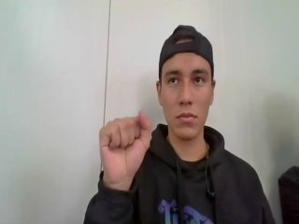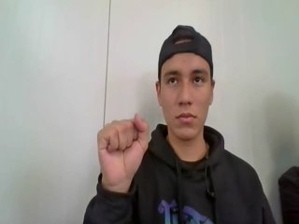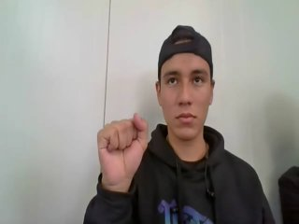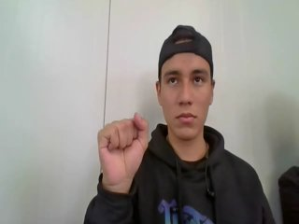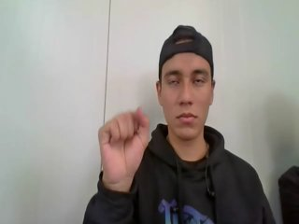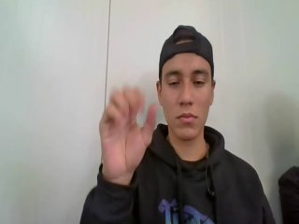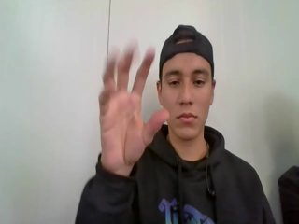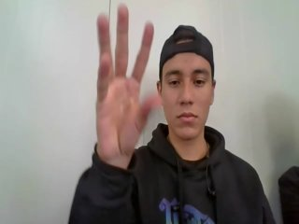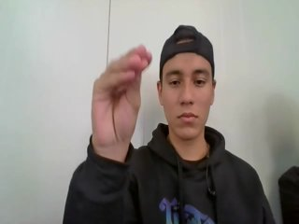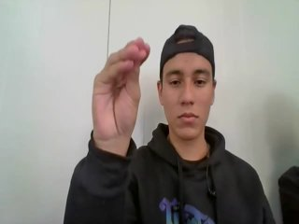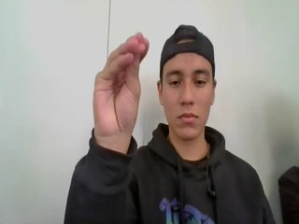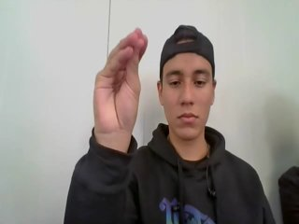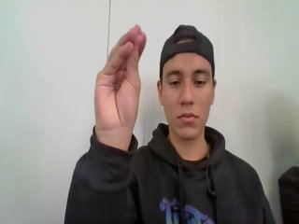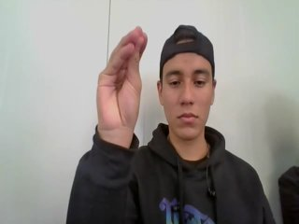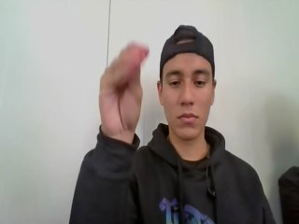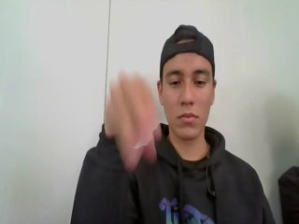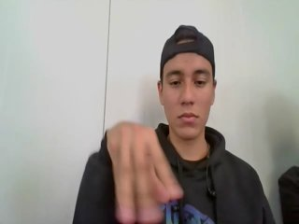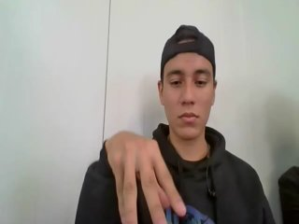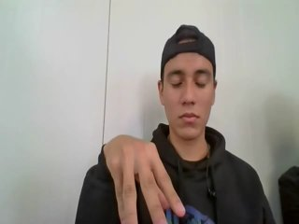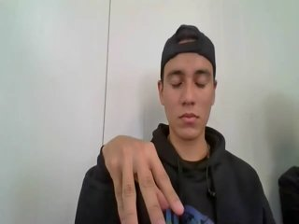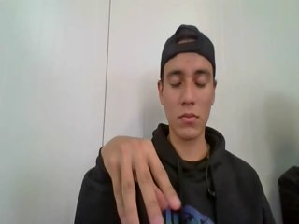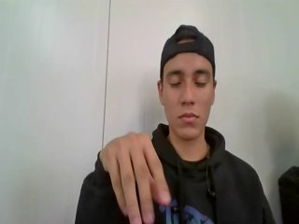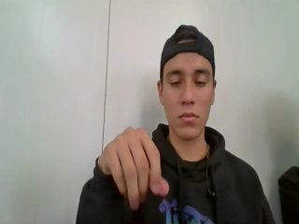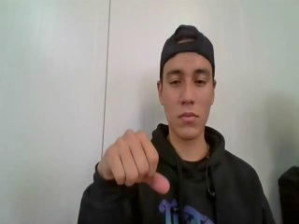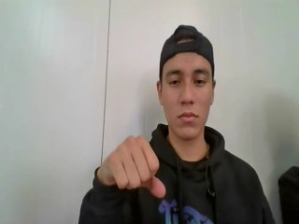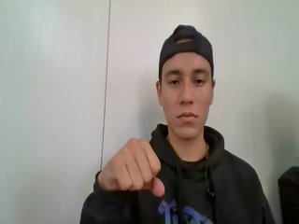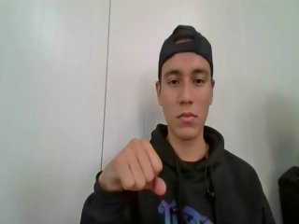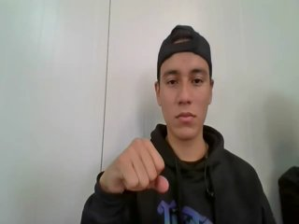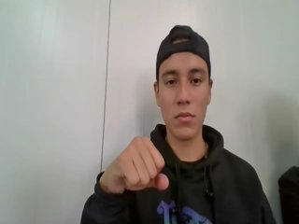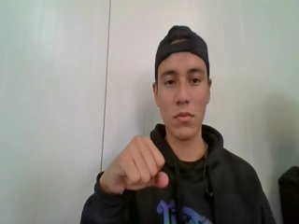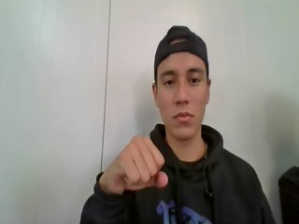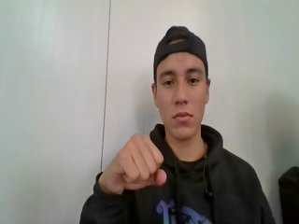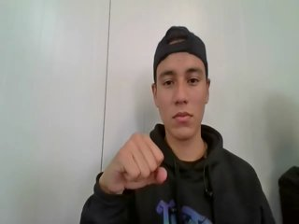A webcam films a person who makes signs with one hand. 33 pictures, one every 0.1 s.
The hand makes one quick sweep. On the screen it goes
downward.
0.0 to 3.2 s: On the screen the hand sweeps downward. The name of the sign: Throw down.
